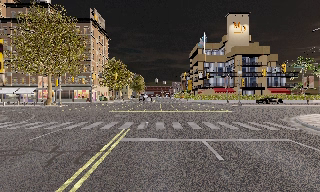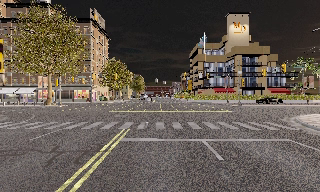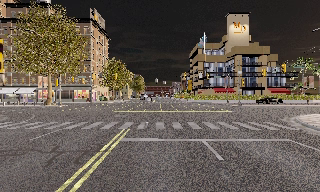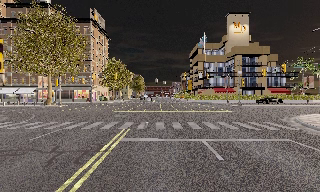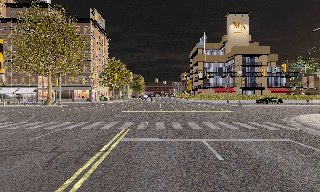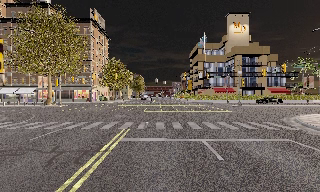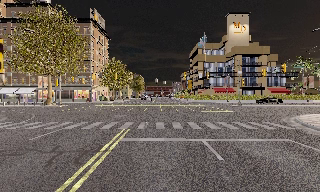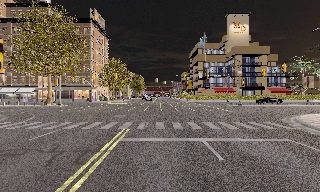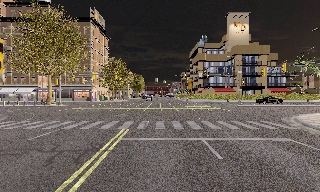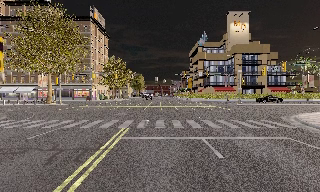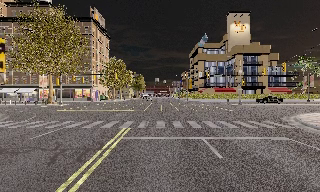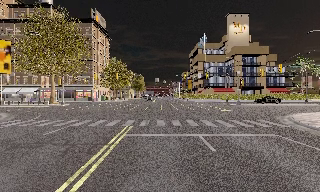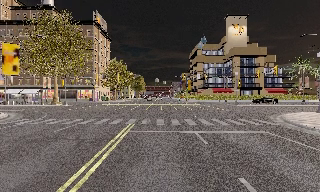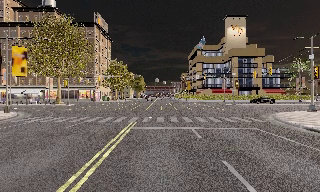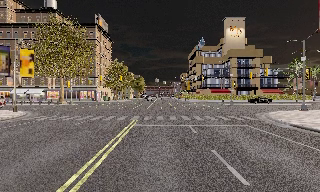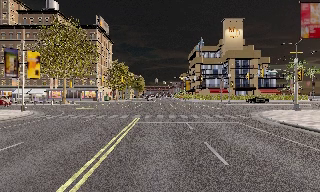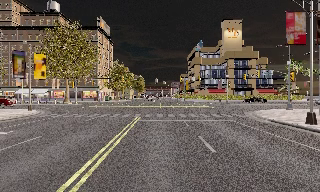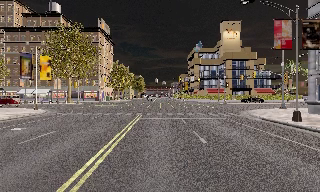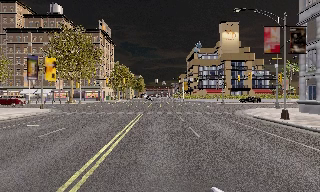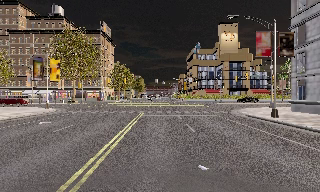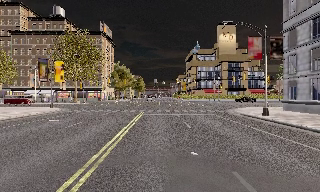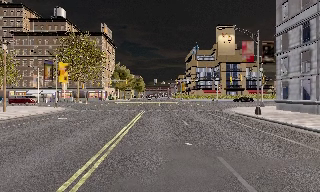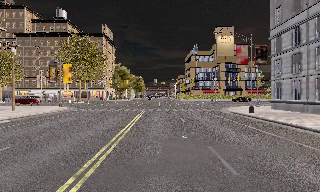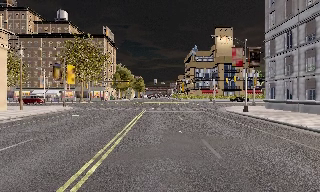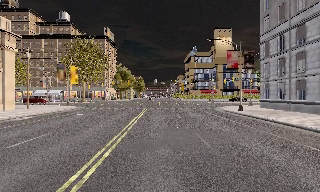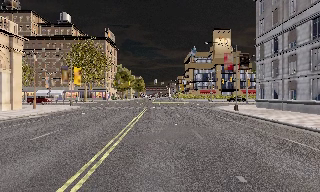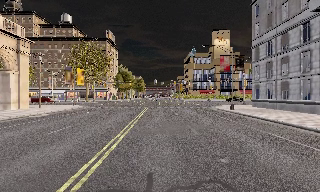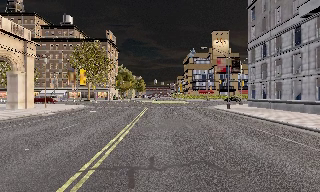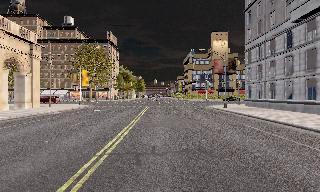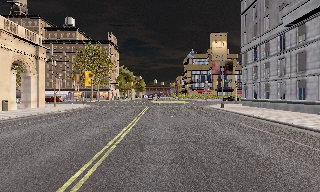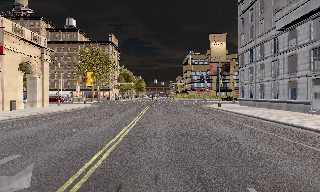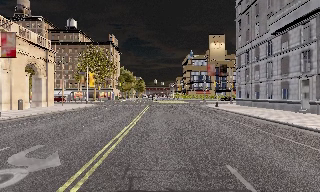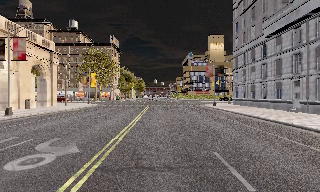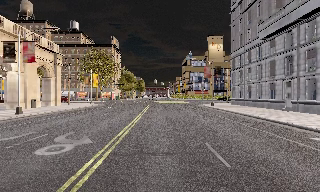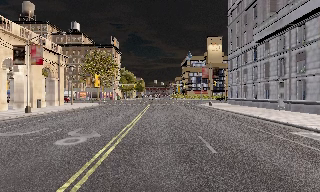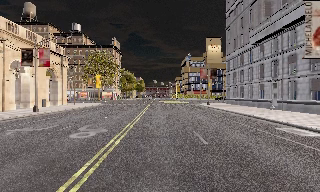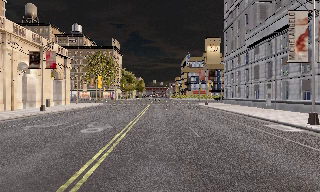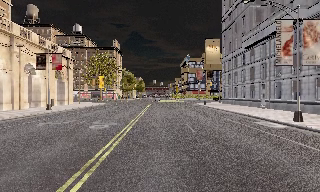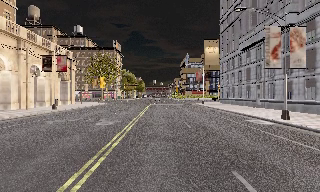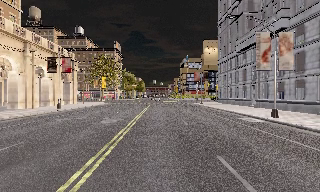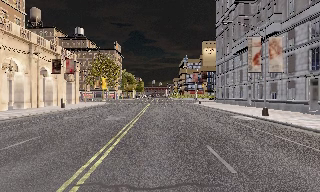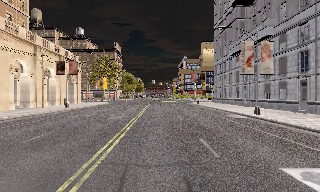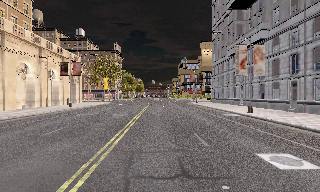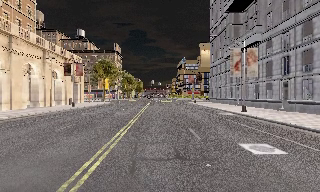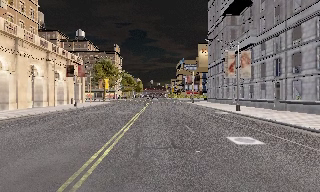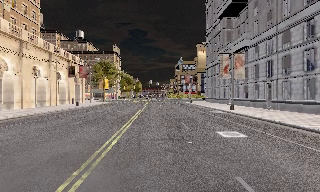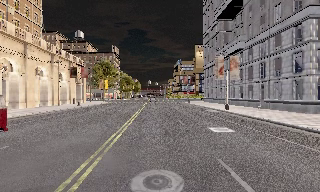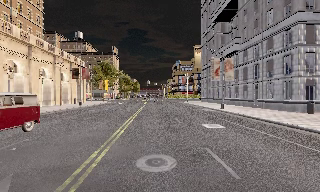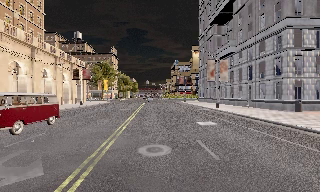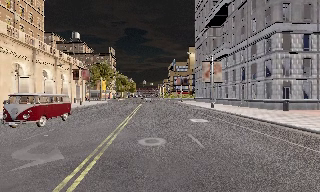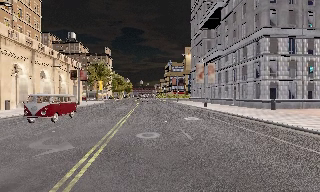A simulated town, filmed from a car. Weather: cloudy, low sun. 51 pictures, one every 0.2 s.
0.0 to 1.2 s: The camera keeps its place and its aim.
1.2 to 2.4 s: The camera travels backward, about 1.5 m, so what stands in front gets smaller. It gains speed.
2.4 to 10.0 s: The camera travels backward, about 35 m, so what stands in front gets smaller.
The film runs backward here.
